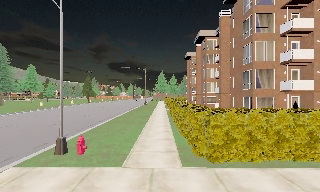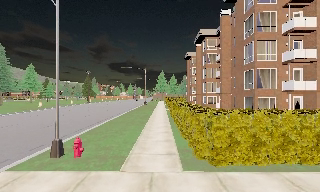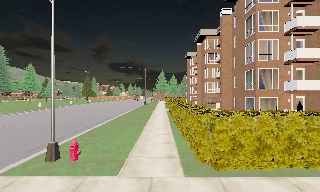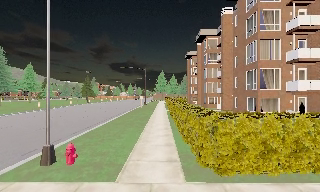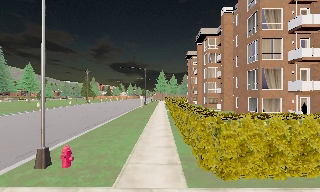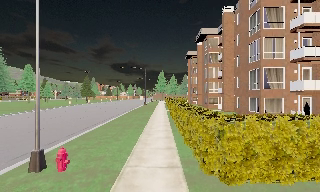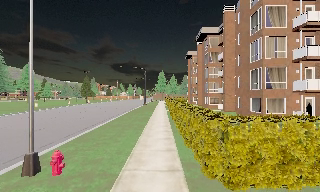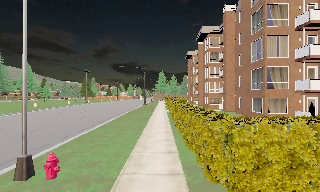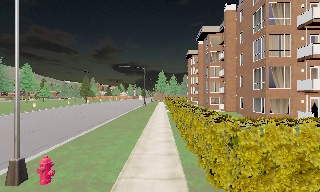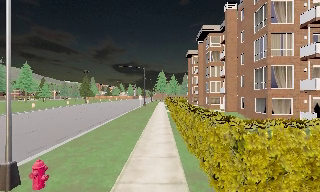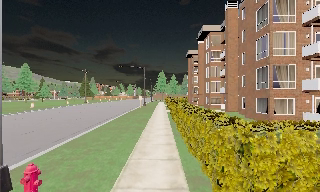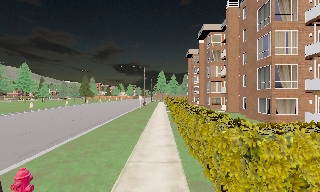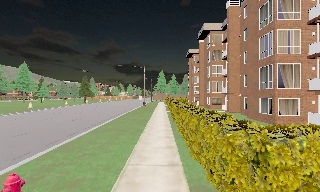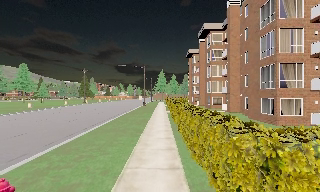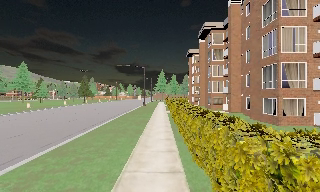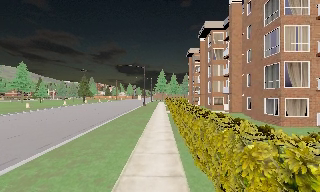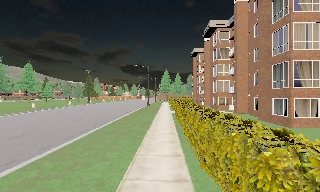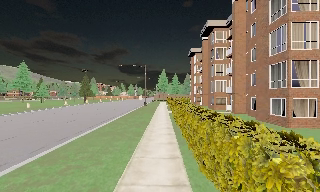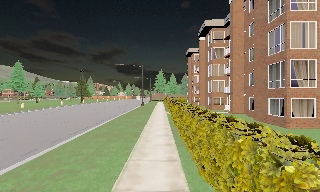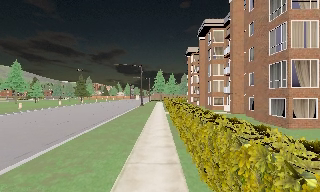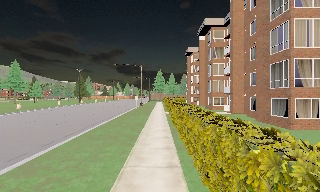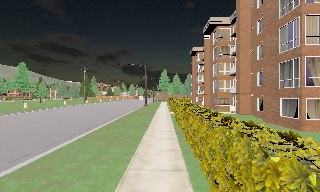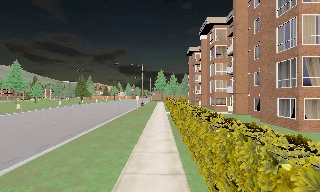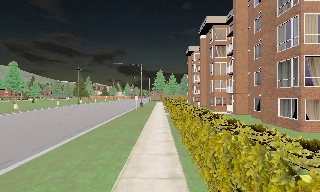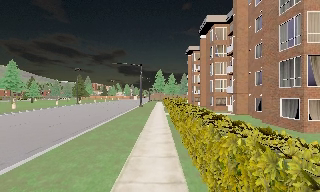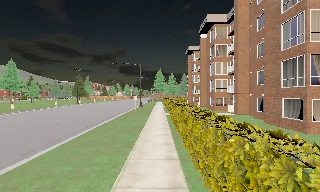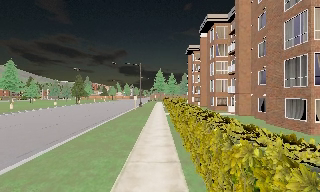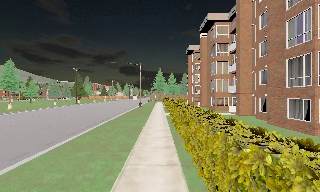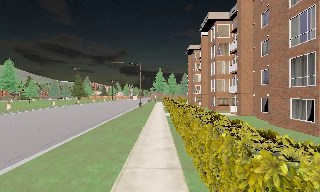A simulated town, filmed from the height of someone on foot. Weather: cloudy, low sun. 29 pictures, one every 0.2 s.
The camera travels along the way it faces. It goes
forward.
0.0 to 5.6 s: The camera travels forward, about 7 m, so what stands in front looms larger.
The film runs forward here.
